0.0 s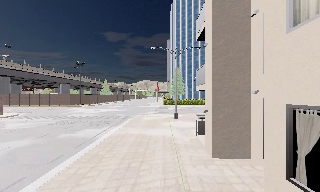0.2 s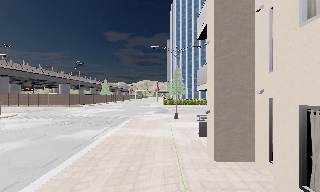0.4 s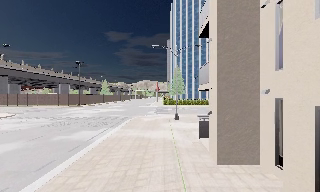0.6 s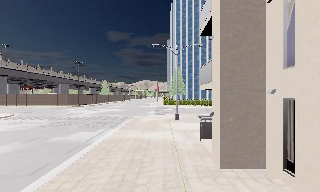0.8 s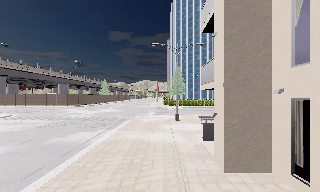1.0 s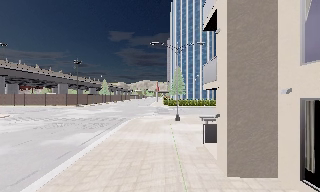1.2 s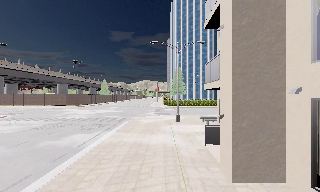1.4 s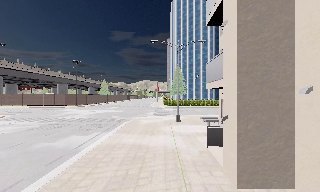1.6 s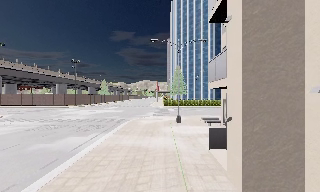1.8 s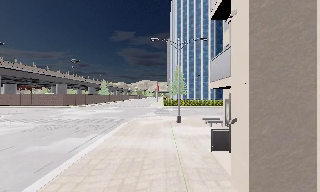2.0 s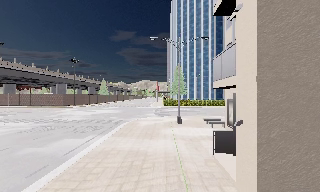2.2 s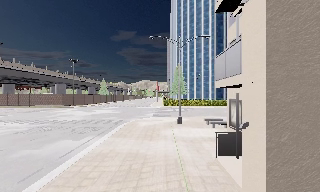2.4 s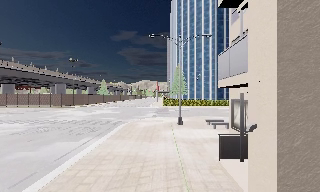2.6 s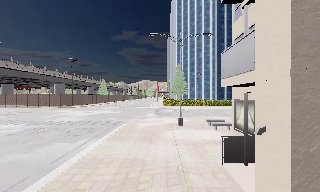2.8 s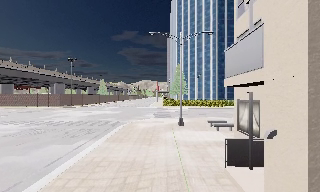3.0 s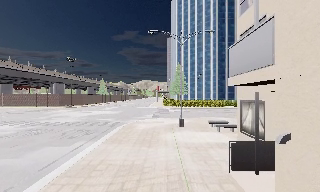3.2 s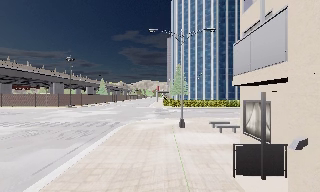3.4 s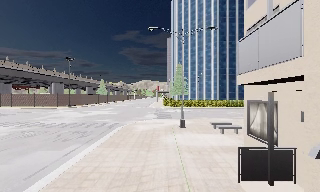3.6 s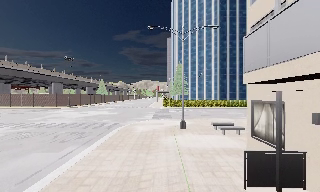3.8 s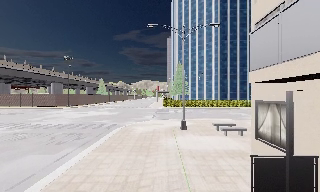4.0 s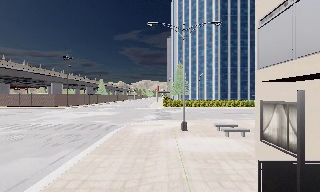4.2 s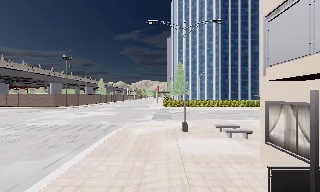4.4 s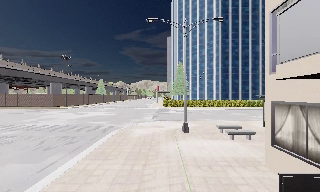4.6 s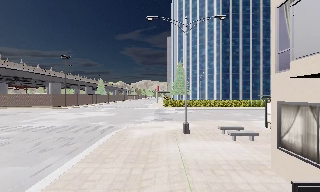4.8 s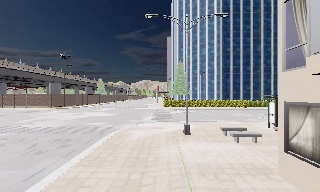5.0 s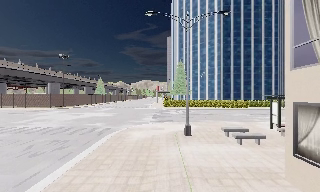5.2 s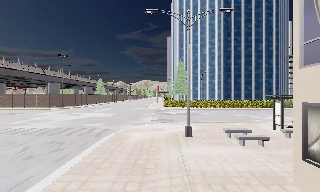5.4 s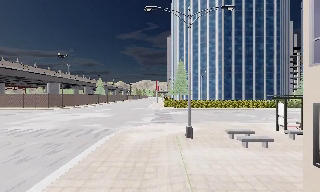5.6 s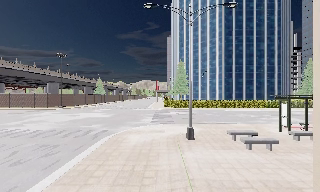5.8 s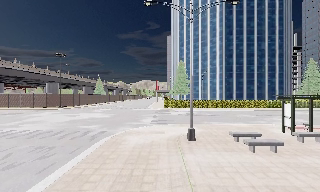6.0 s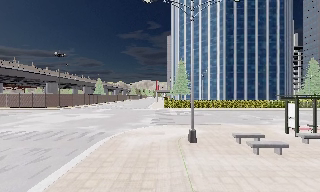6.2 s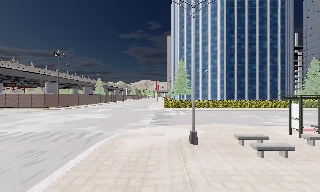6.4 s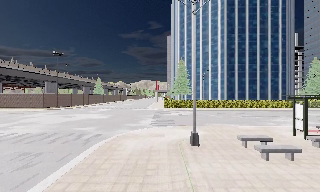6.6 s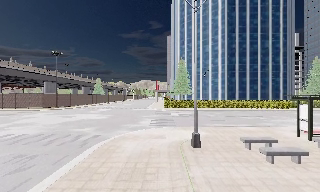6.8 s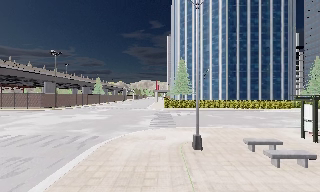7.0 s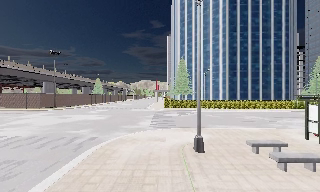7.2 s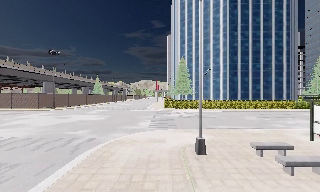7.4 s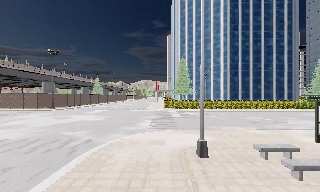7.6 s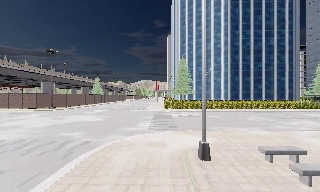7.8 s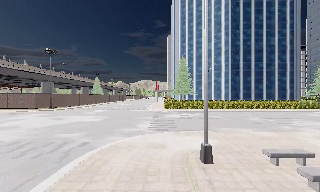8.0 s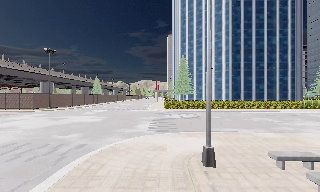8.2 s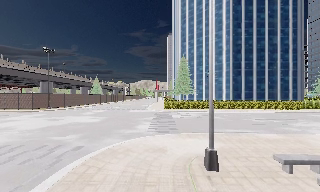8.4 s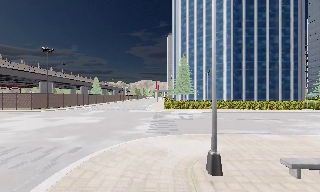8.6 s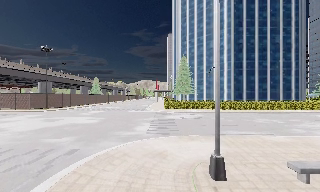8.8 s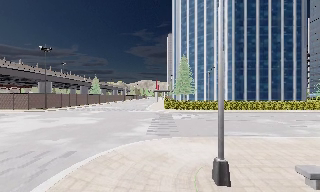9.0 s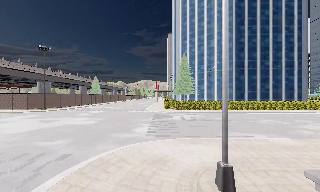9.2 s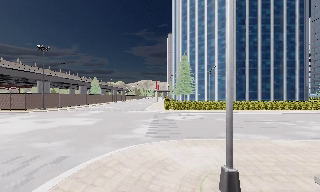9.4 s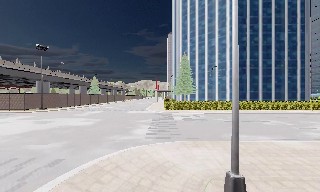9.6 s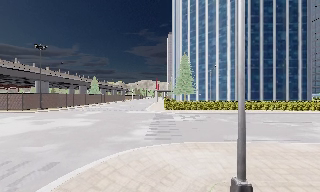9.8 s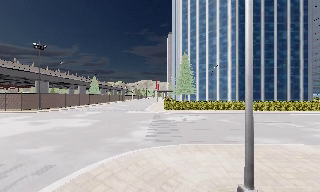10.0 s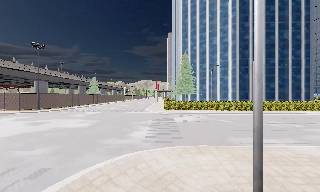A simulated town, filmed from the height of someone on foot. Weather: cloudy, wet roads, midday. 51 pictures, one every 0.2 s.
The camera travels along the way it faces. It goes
forward.
0.0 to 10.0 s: The camera travels forward, about 15 m, so what stands in front looms larger.
The film runs forward here.
